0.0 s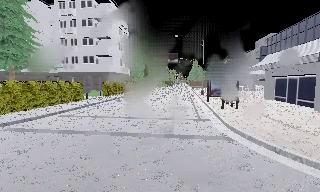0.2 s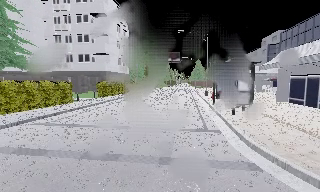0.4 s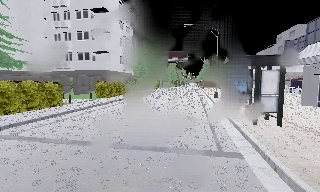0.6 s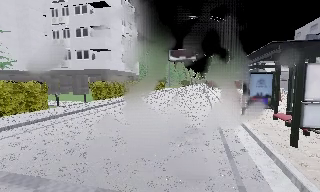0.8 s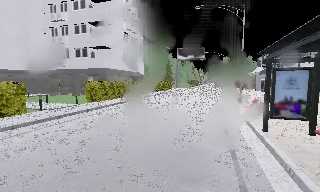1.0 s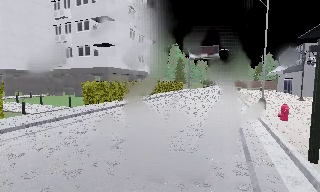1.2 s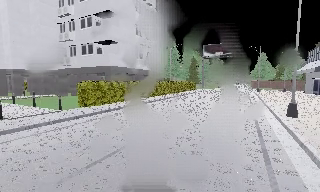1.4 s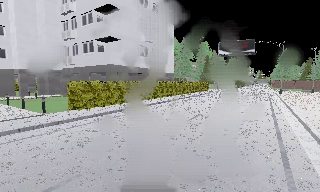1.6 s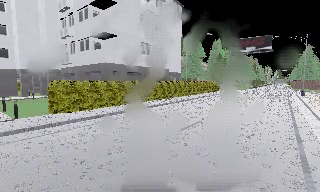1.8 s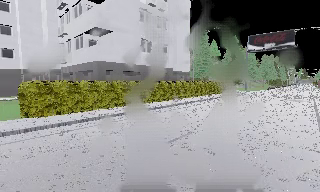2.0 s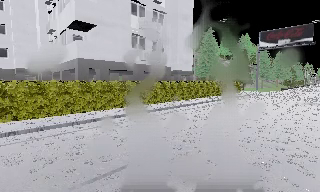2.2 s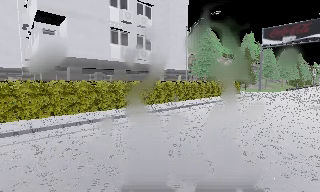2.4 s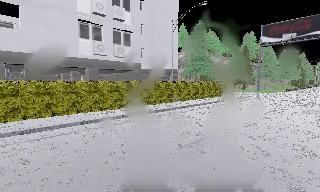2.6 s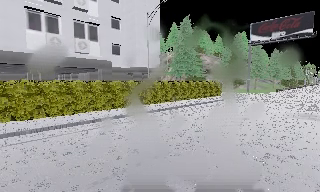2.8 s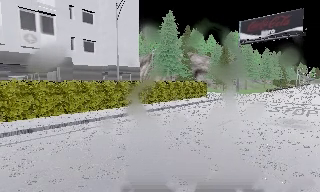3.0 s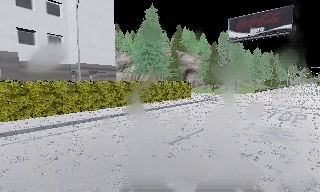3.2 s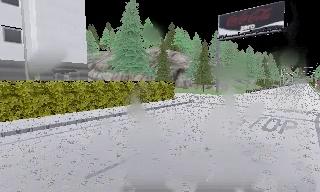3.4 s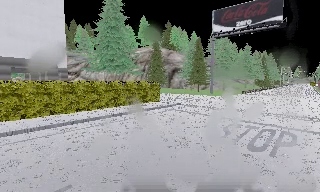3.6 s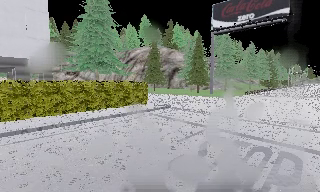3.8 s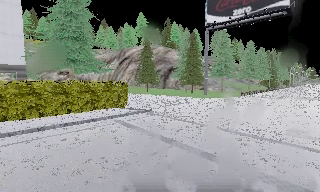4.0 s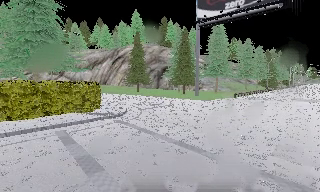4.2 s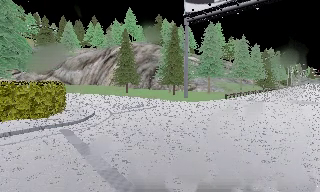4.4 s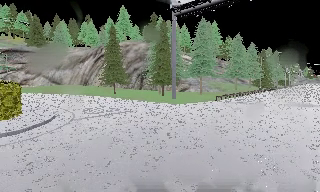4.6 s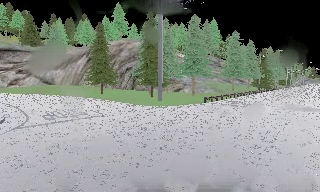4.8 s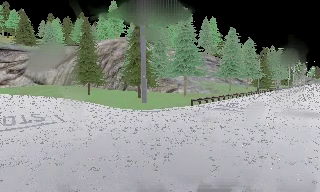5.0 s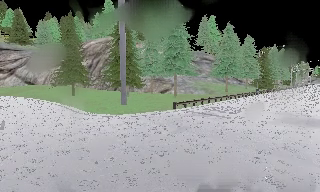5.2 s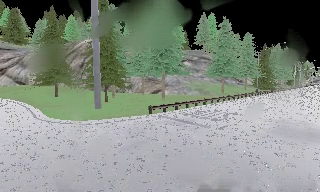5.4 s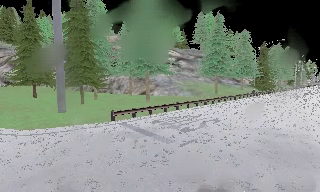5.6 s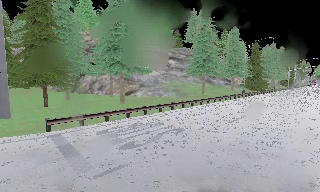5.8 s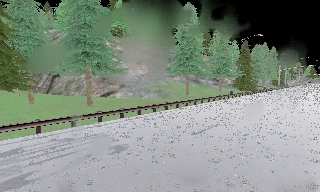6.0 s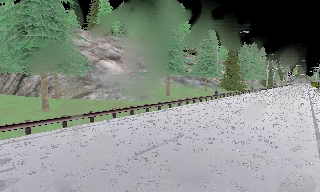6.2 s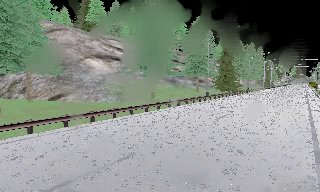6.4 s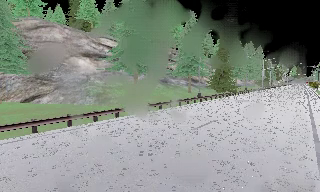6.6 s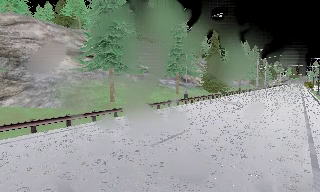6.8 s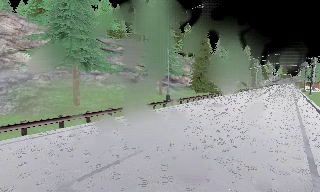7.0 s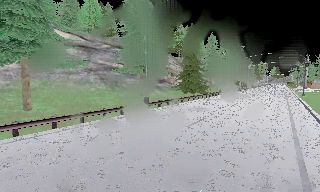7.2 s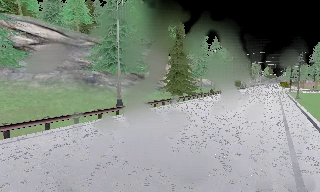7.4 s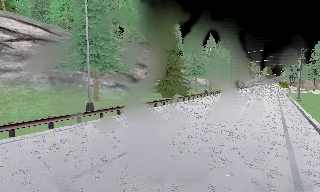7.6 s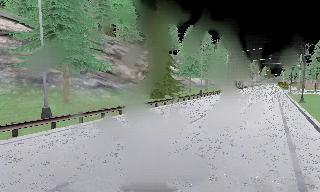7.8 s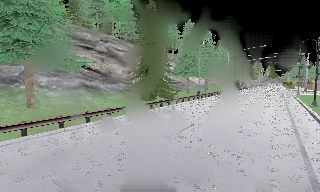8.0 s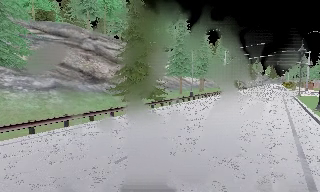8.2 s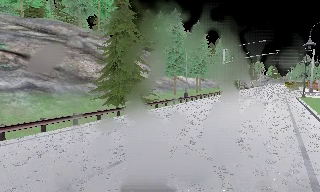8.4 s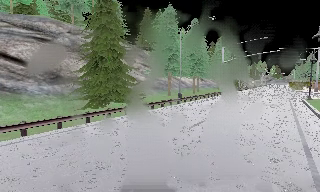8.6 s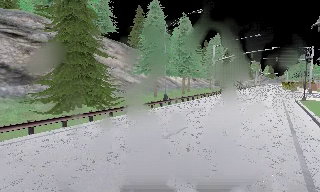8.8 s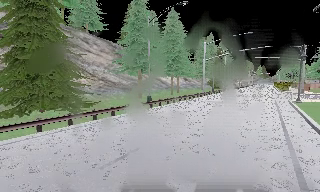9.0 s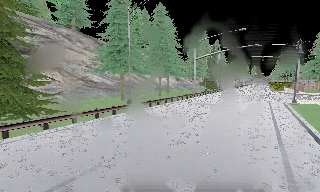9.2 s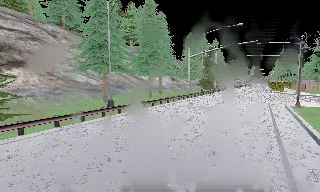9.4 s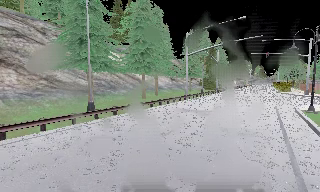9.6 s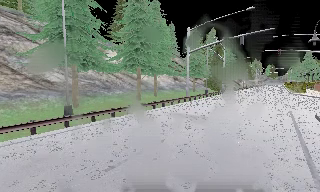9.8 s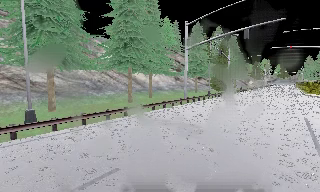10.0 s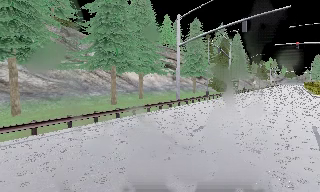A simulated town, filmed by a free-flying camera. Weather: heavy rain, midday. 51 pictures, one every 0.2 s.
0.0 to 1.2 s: The camera pans to its left, which is counterclockwise from overhead, by about 20 degrees. It travels forward, about 12 m, so what stands in front looms larger.
1.2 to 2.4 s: The camera pans to its left, which is counterclockwise from overhead, by about 20 degrees. It travels forward and to its right, about 13 m, so what stands in front looms larger.
2.4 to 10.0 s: The camera travels forward and to its right, about 85 m, so what stands in front looms larger.
The film runs forward here.
